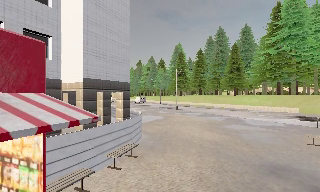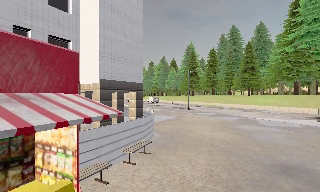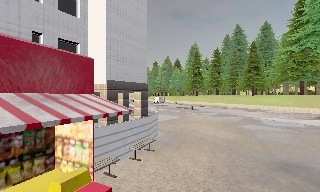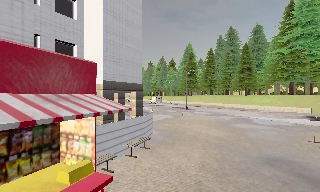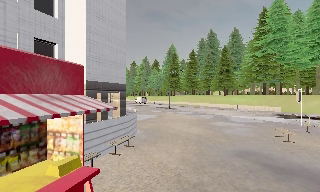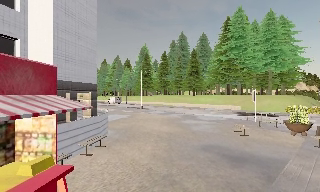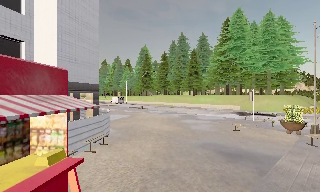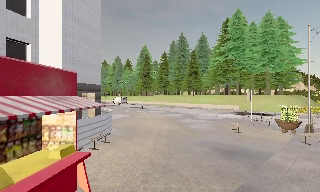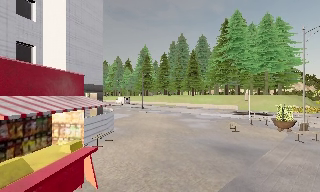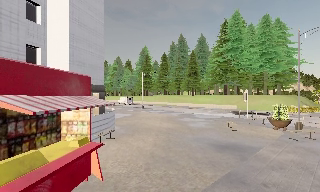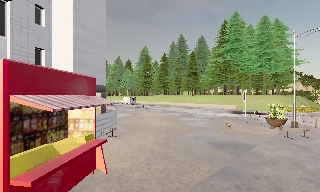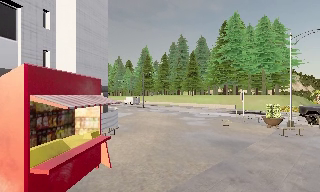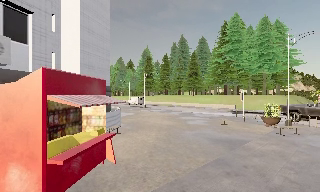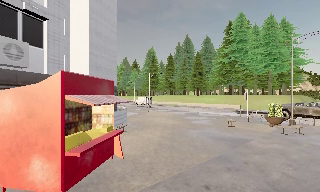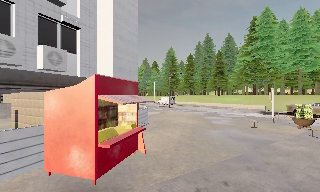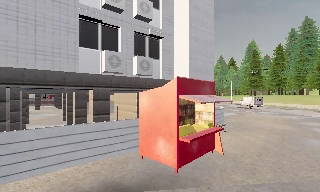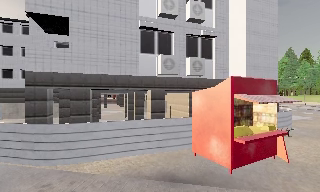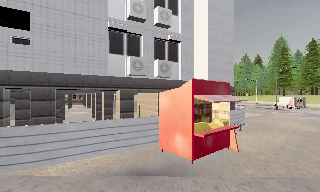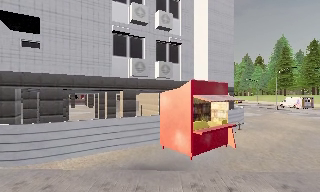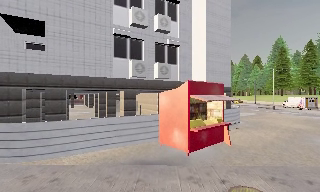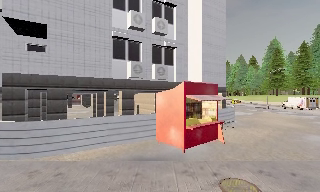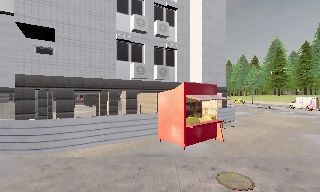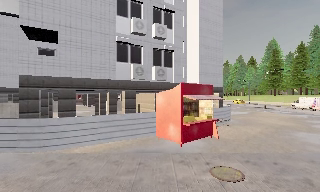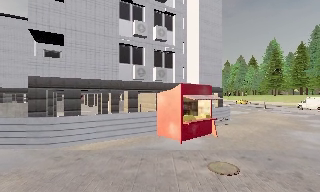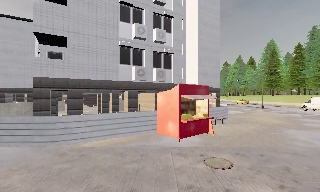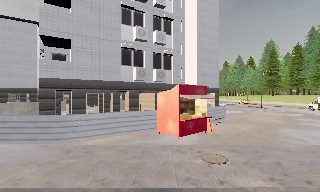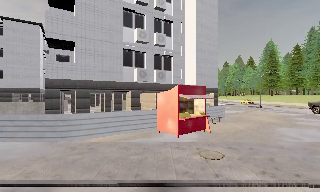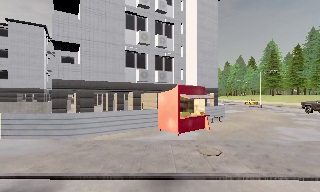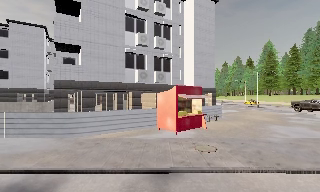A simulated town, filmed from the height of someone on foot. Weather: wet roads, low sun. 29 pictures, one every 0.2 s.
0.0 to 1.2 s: The camera pans to its right, which is clockwise from overhead, by about 10 degrees. It travels backward, about 2 m, so what stands in front gets smaller.
1.2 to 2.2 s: The camera travels backward, about 2 m, so what stands in front gets smaller.
2.2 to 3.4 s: The scene slides to the right, as the camera pans about 45 degrees to its left. It travels backward, about 2.5 m.
3.4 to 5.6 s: The camera travels backward, about 4.5 m, so what stands in front gets smaller.
The film runs backward here.
